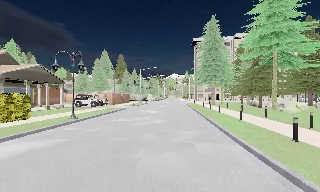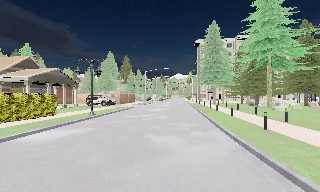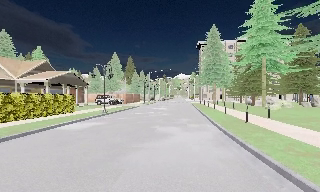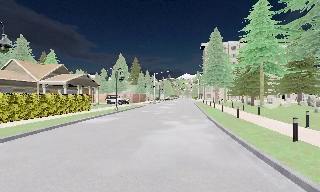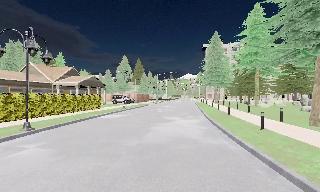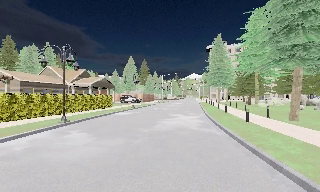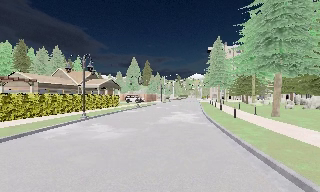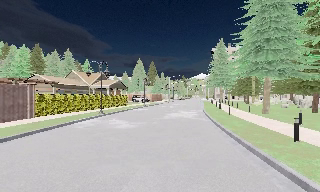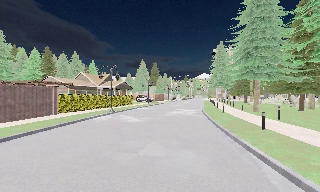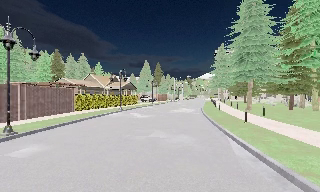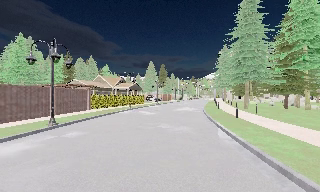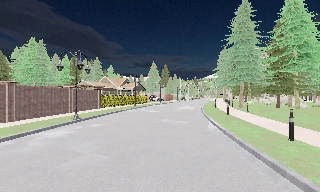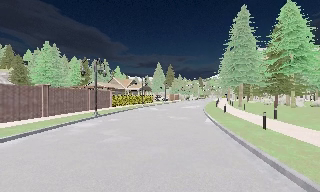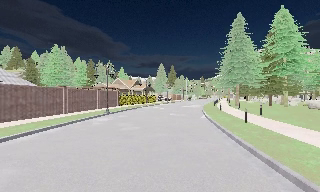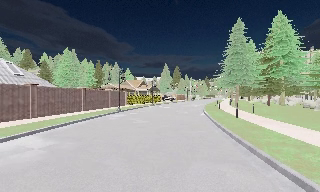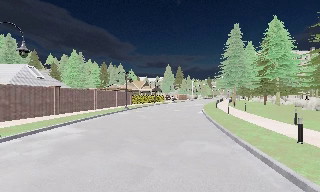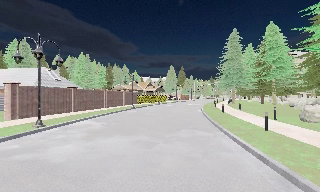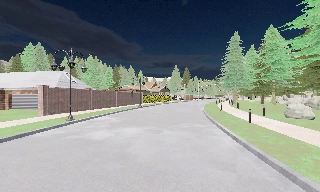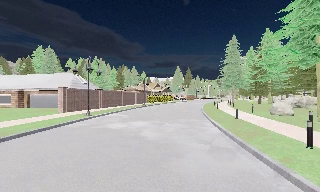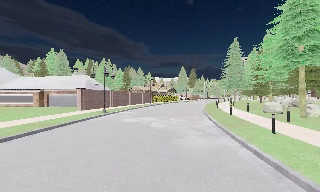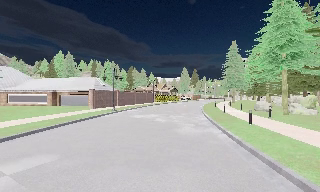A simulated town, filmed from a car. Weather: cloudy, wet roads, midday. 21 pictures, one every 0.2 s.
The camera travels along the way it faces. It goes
backward.
0.0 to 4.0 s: The camera pans to its left, which is counterclockwise from overhead, by about 25 degrees. It travels backward, about 40 m, so what stands in front gets smaller.
The film runs backward here.
